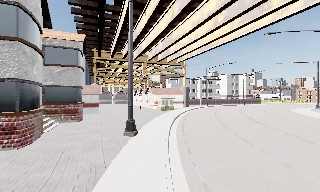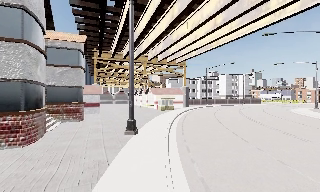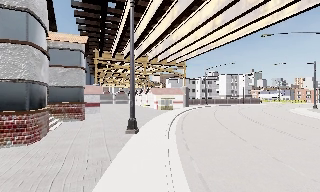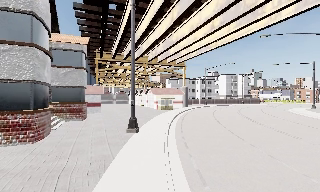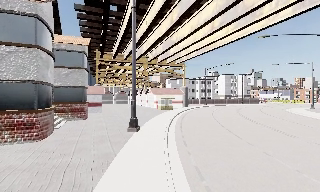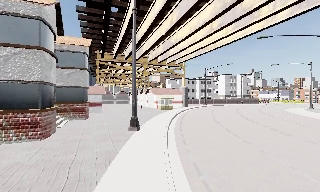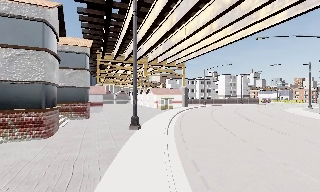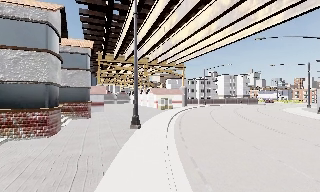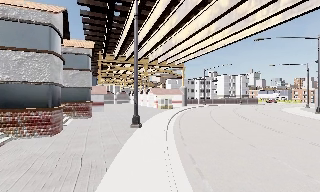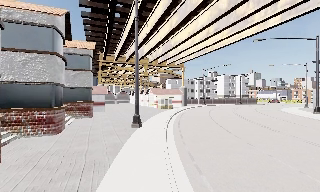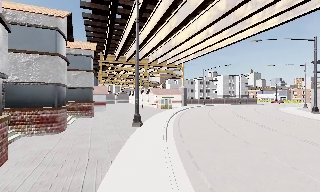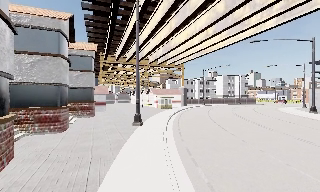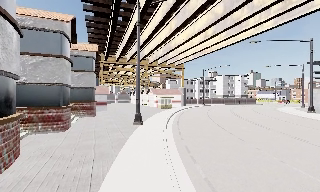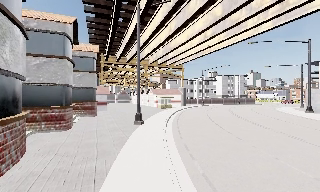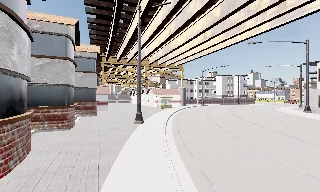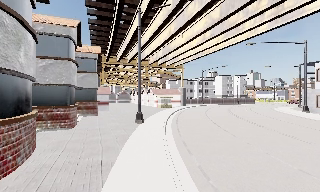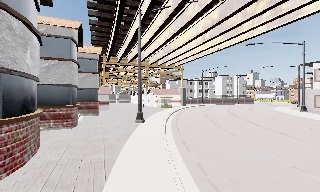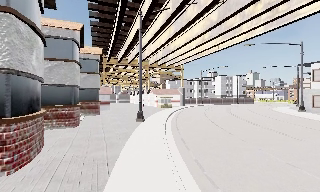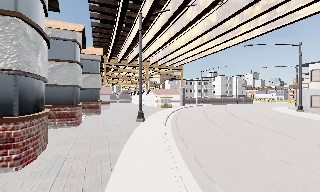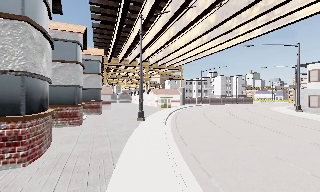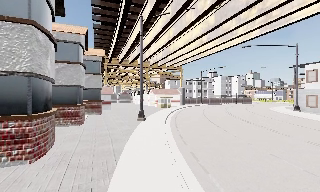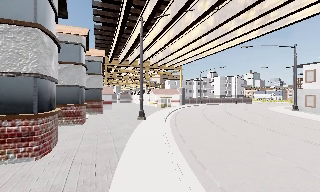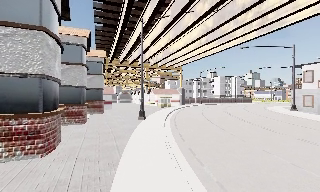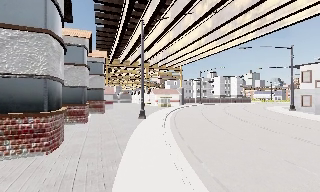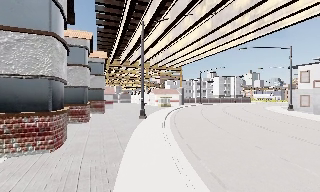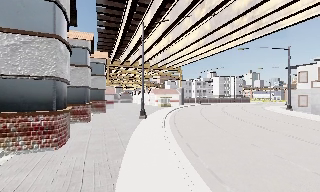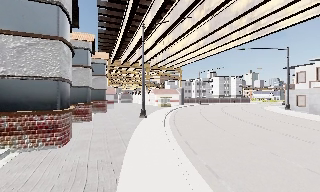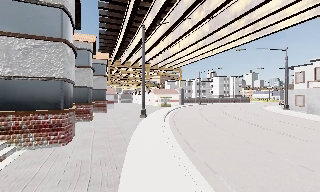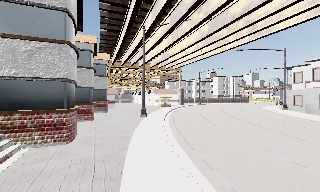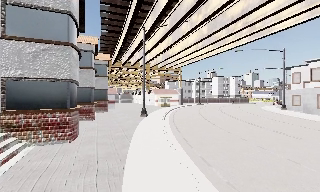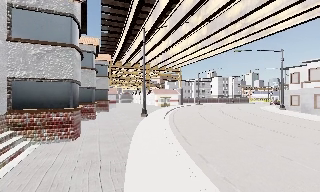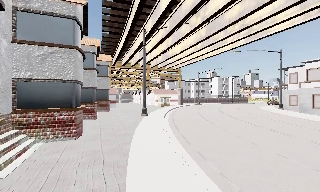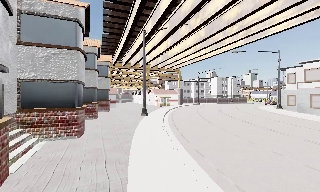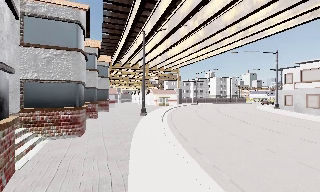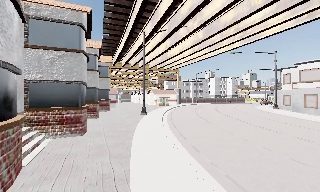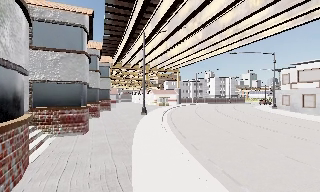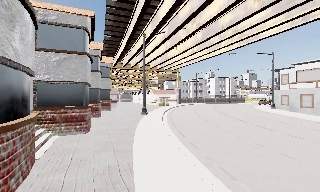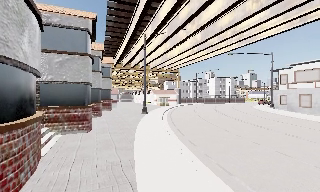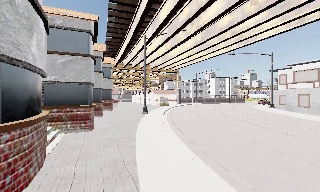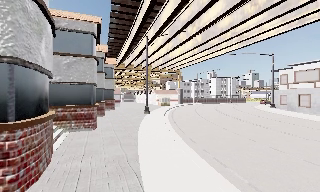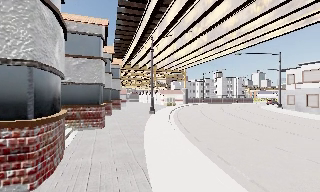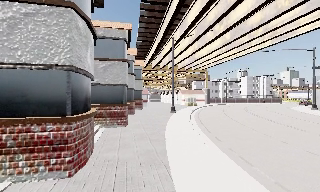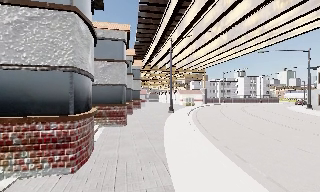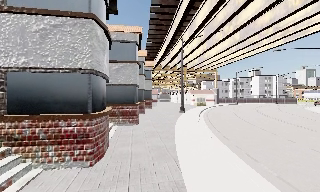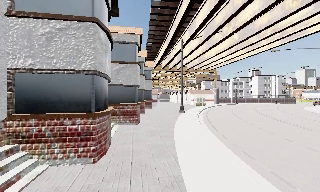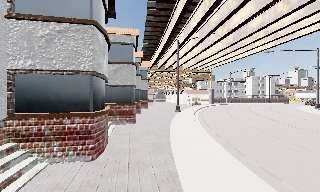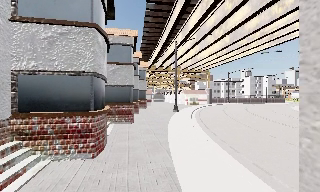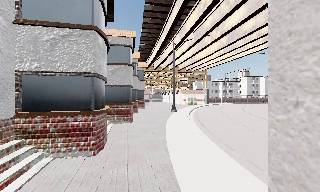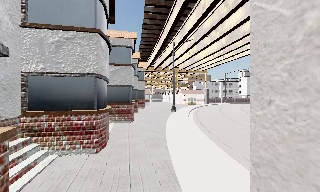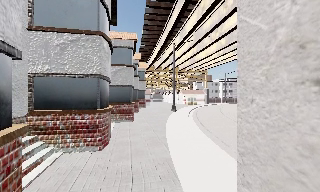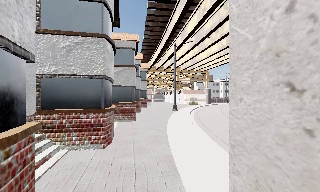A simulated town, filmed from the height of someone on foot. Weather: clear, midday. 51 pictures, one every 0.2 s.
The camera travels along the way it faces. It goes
backward.
0.0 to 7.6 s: The camera travels backward, about 11 m, so what stands in front gets smaller.
7.6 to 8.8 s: The camera swings to its left by about 15 degrees, and the scene slides to the right. It travels backward, about 1.5 m, so what stands in front gets smaller.
8.8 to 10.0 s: The camera travels backward, about 1.5 m, so what stands in front gets smaller.
The film runs backward here.
